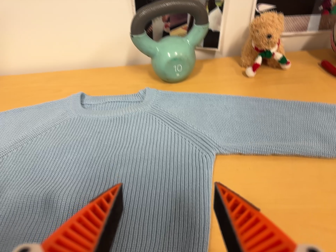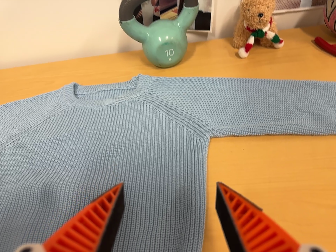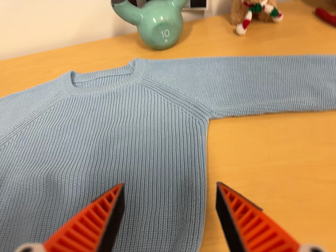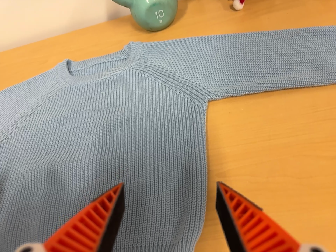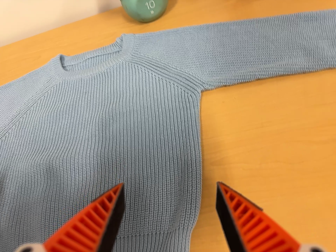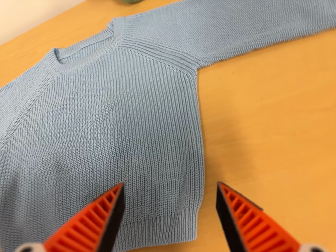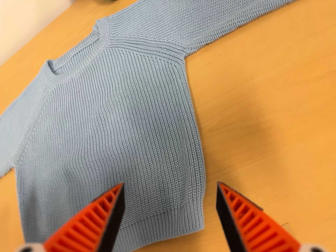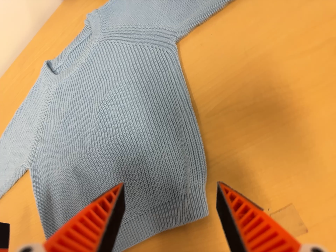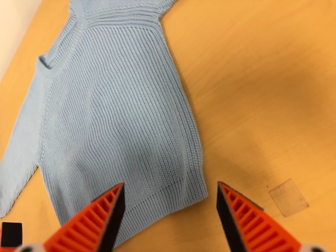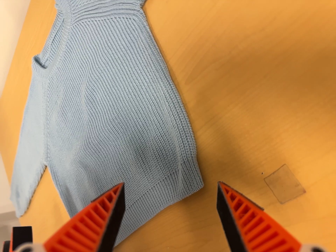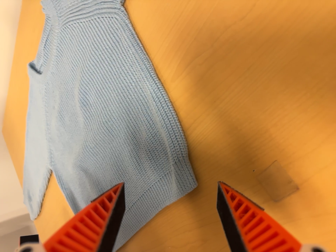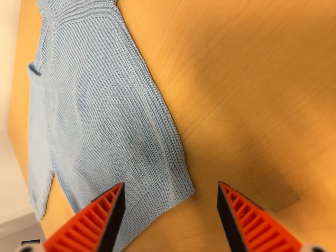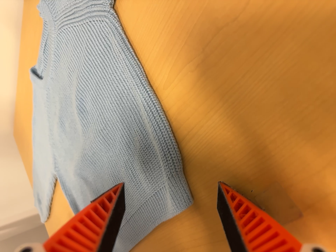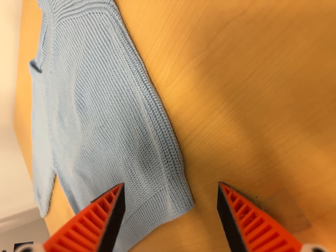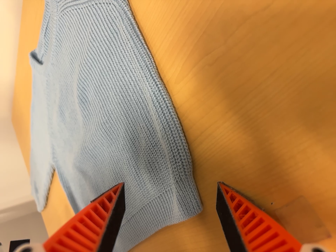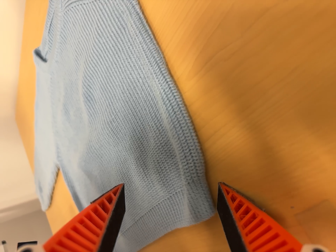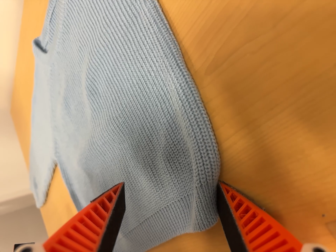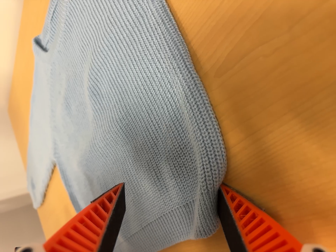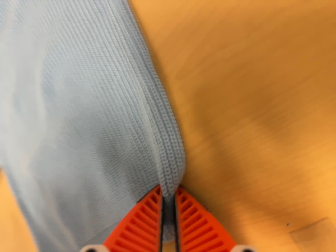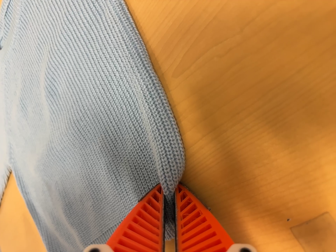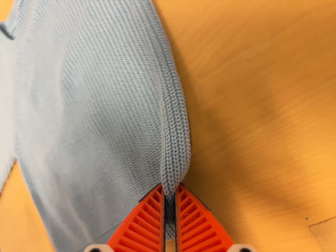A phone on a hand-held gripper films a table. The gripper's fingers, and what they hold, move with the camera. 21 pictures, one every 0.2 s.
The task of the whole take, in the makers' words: fold up.
0.0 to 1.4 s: The camera pans to its left by about 15 degrees. It travels to its right, about 12 cm. Its aim tips toward the bottom of its view by about 25 degrees, and the scene shifts upward. It rolls about its line of sight by about 35 degrees, and the scene rotates counterclockwise.
1.4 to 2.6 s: The camera pans to its left by about 15 degrees. It travels to its right, forward and toward the top of its view, about 14 cm. Its aim tips toward the bottom of its view by about 15 degrees. It rolls about its line of sight by about 15 degrees, and the scene rotates counterclockwise.
2.6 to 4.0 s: The camera pans to its right by about 10 degrees. It travels to its left, about 7 cm.
The film runs forward here.
